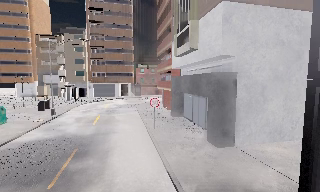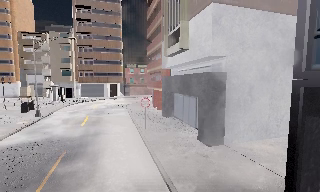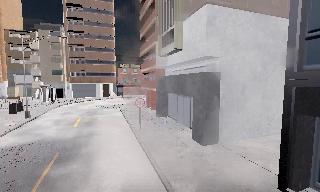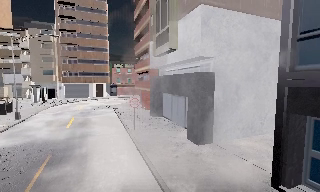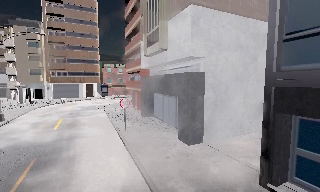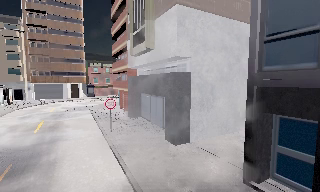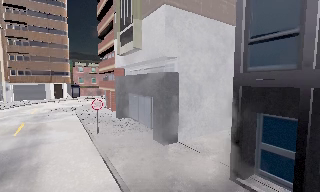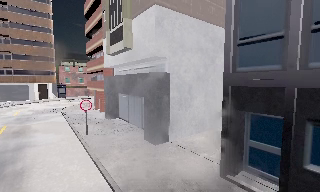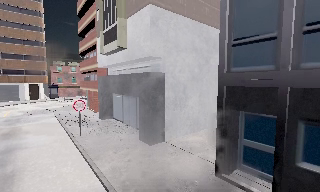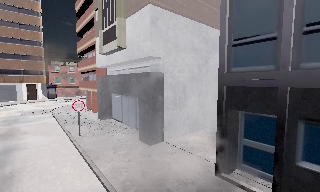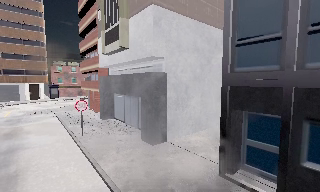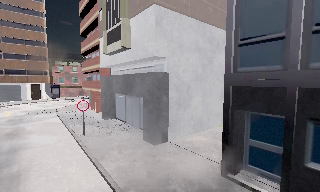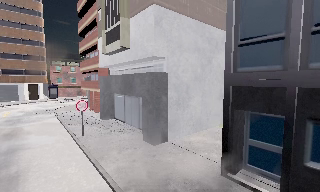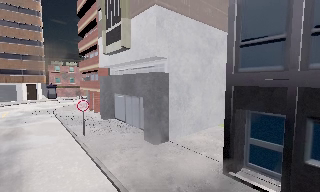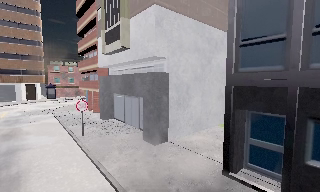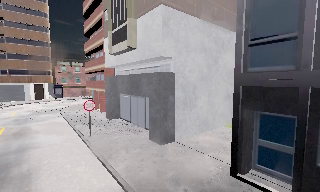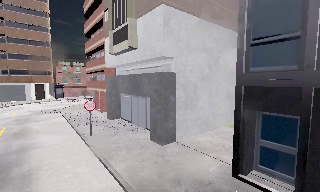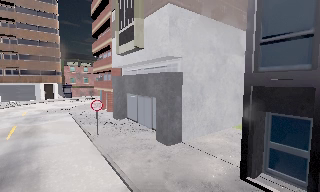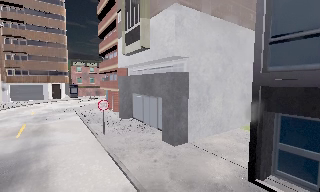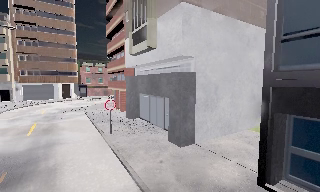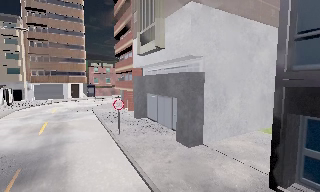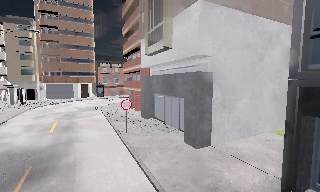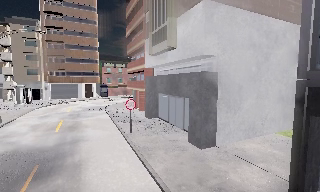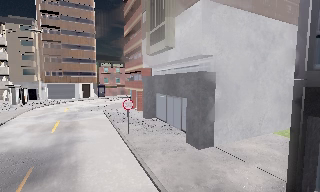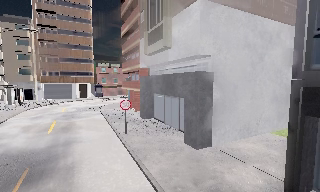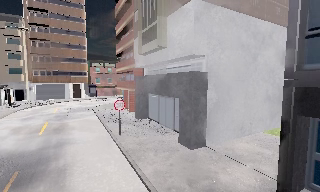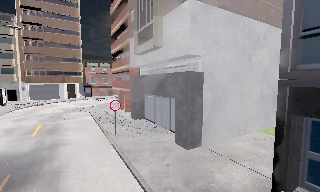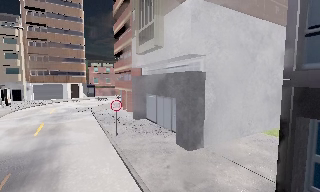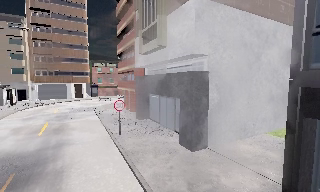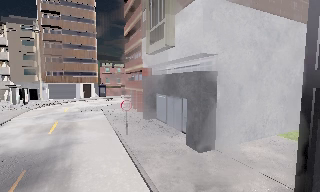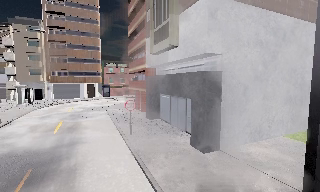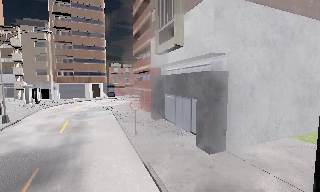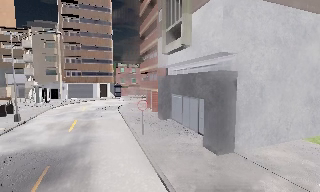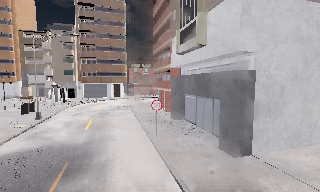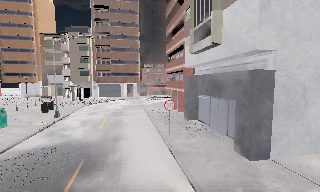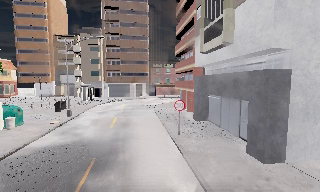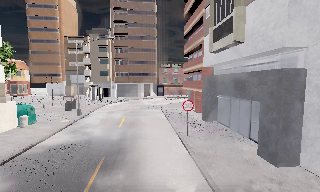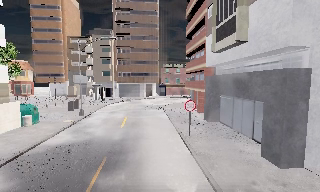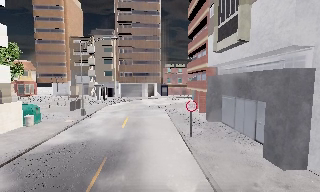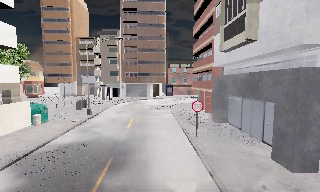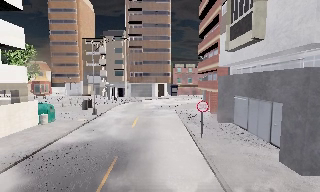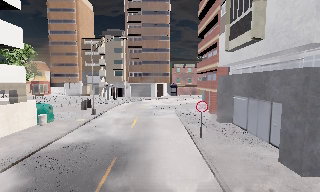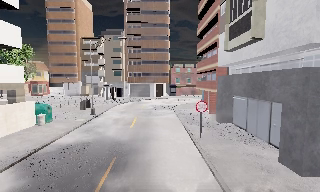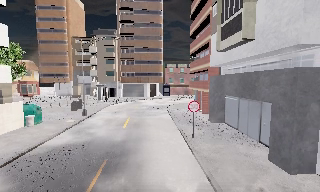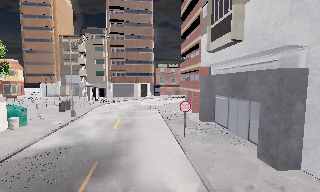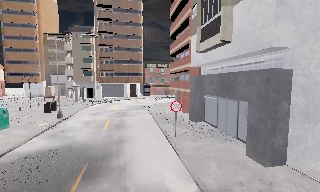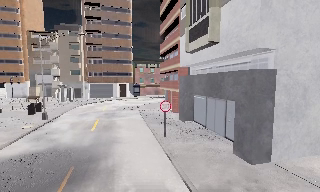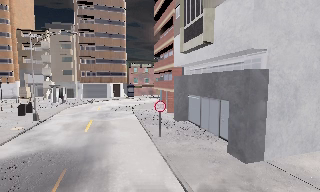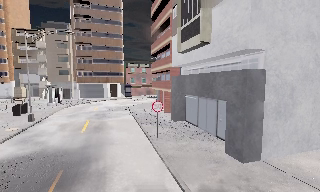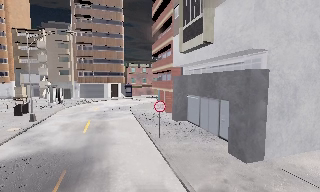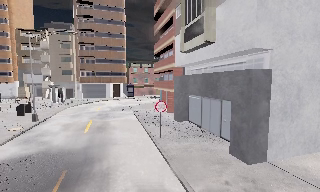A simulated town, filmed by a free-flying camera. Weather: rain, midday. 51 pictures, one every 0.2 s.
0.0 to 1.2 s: The scene slides to the left, as the camera pans about 20 degrees to its right.
1.2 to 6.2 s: The camera swings to its left by about 10 degrees, and the scene slides to the right. It travels to its left and forward, about 1 m, so close, fixed things drift to the right.
6.2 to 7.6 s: The scene slides to the right, as the camera pans about 20 degrees to its left.
7.6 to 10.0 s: The scene slides to the left, as the camera pans about 10 degrees to its right.
The film runs forward here.
